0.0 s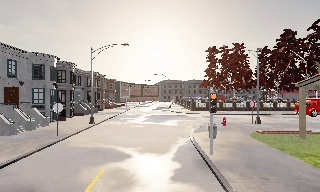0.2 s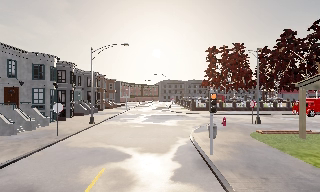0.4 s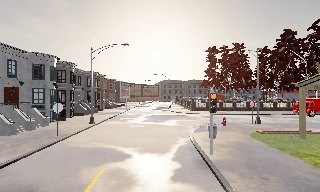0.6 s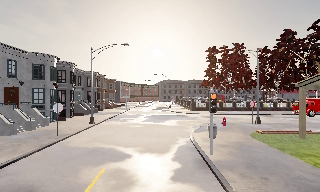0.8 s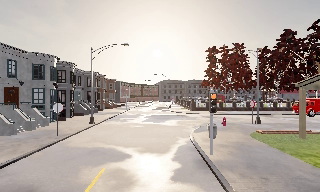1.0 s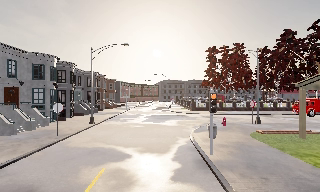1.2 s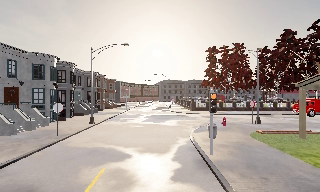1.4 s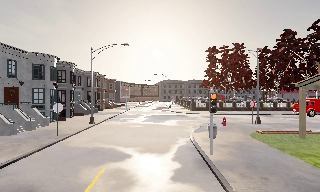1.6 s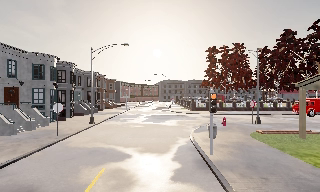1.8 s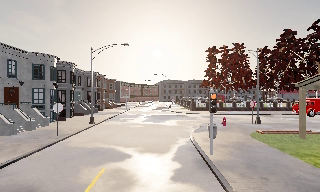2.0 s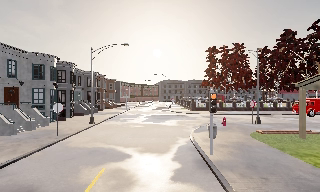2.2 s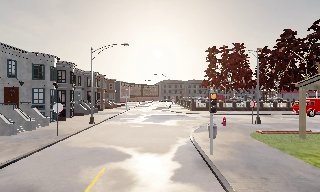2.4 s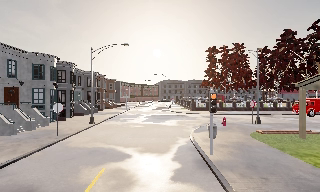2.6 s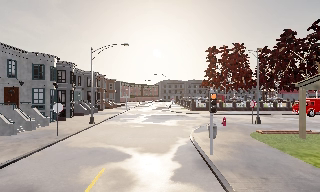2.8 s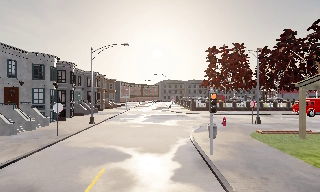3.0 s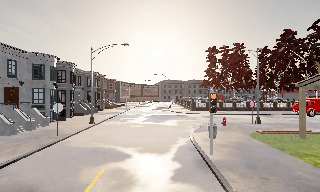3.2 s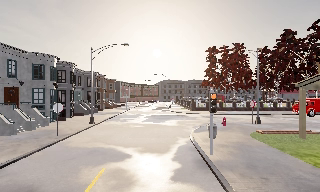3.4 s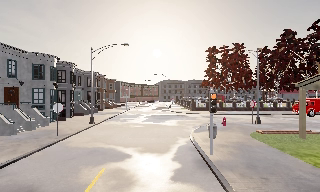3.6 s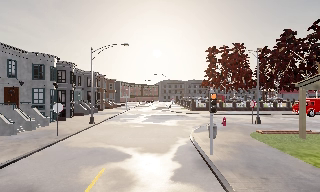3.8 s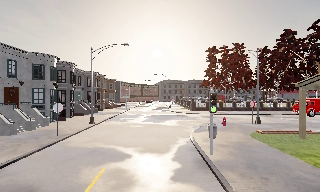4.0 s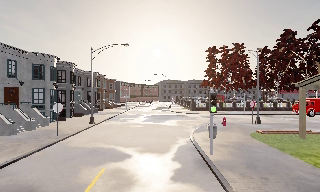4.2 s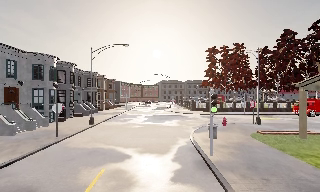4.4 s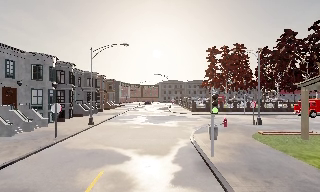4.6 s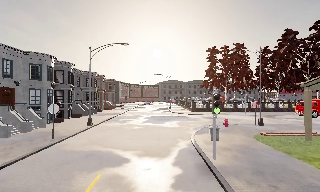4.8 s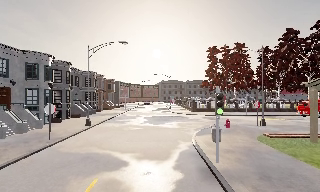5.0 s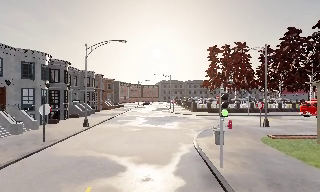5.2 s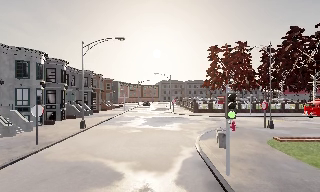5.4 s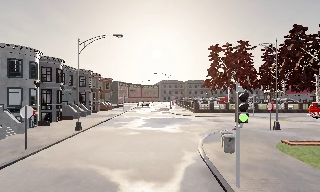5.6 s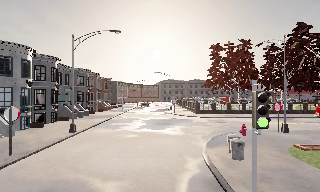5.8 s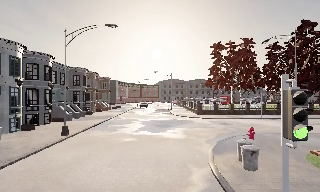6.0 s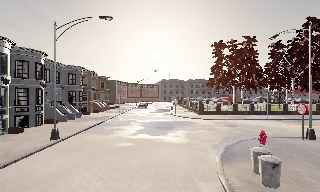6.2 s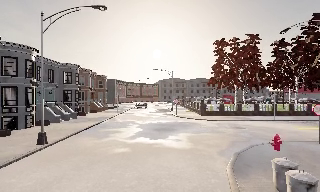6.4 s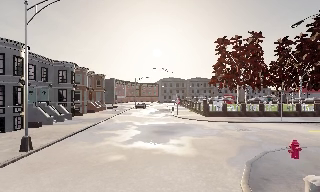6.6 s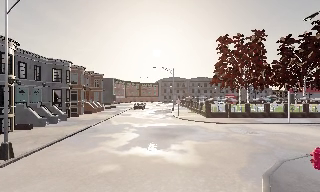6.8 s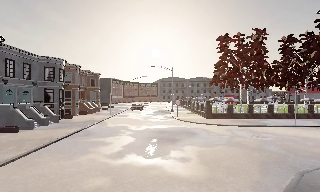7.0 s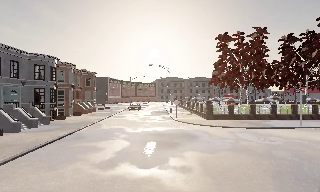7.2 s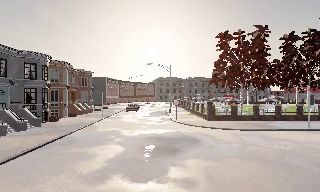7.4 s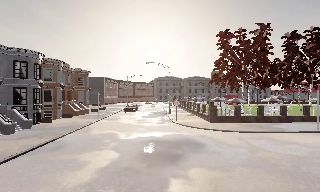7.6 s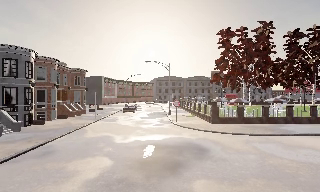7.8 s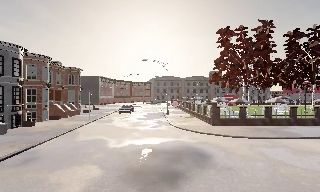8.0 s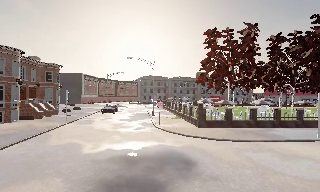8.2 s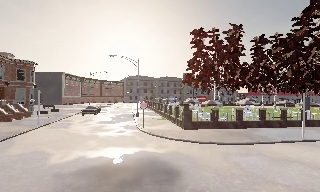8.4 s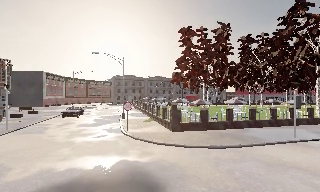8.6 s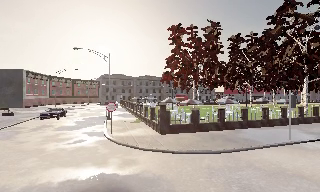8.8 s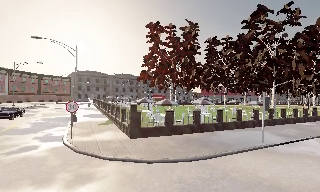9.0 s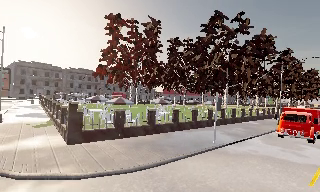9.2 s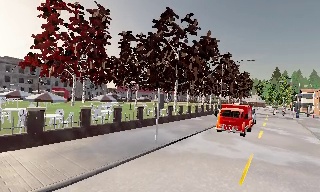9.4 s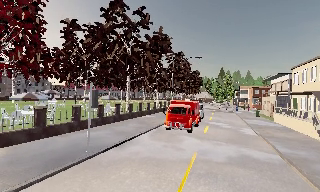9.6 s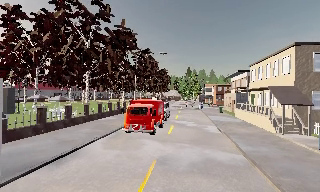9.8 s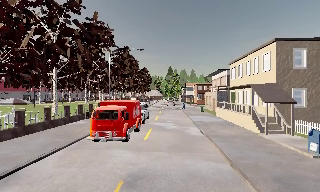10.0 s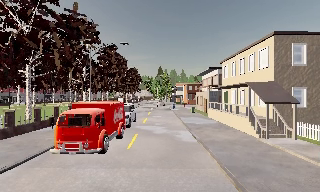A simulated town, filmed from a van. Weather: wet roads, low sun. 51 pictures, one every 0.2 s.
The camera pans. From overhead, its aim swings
clockwise.
The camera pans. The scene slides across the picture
to the left.
0.0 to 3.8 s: The camera keeps its place and its aim.
3.8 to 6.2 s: The camera travels forward, about 7 m, so what stands in front looms larger. It gains speed.
6.2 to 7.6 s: The camera travels forward, about 7 m, so what stands in front looms larger.
7.6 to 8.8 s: The camera pans to its right, which is clockwise from overhead, by about 25 degrees. It travels forward, about 6 m, so what stands in front looms larger.
8.8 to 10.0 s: The scene slides to the left, as the camera pans about 65 degrees to its right. It travels forward and to its right, about 9 m.
The film runs forward here.
